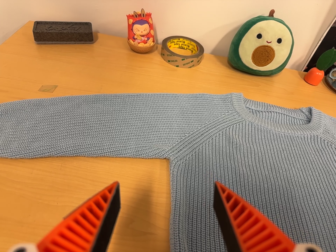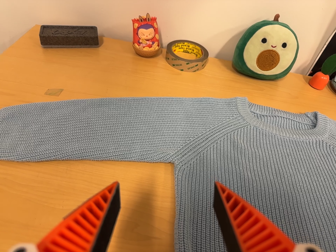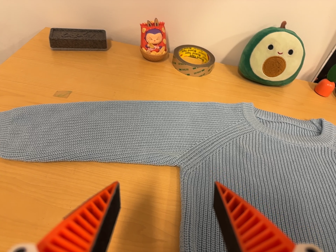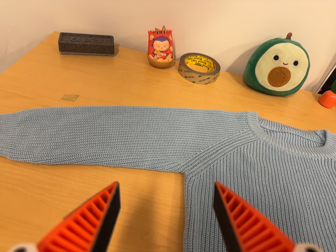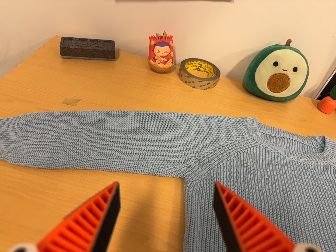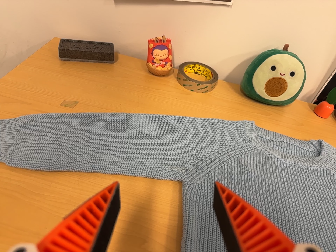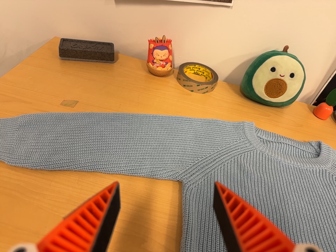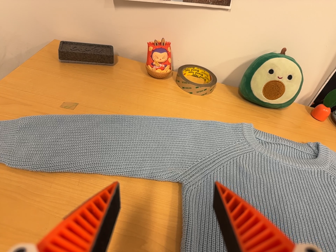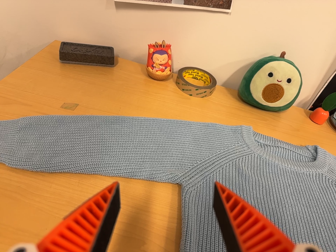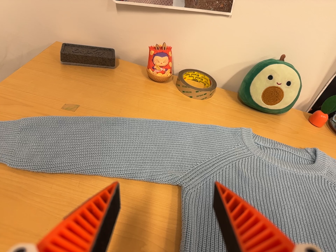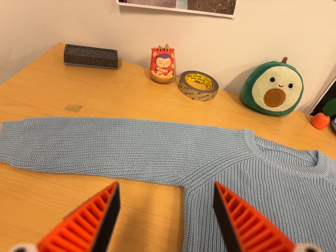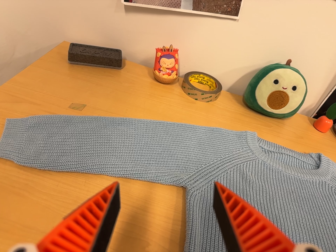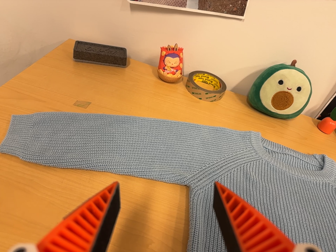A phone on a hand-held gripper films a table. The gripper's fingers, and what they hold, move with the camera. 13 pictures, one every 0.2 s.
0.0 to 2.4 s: The camera travels to its left, about 5 cm, so close, fixed things drift to the right.
The film runs backward here.
